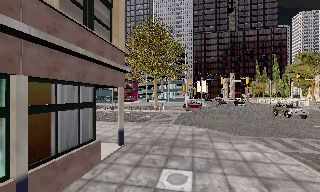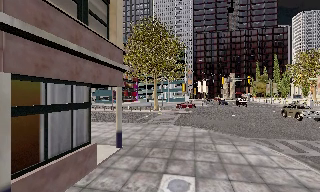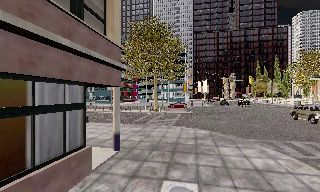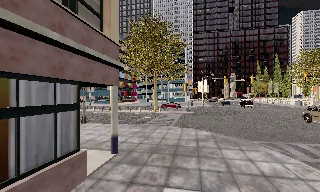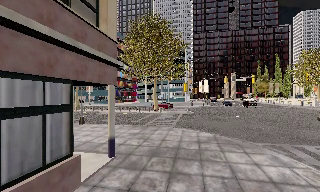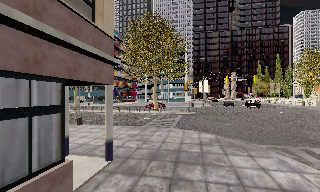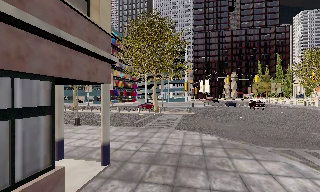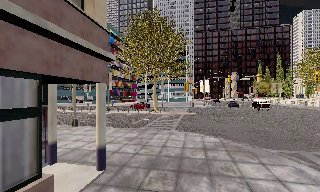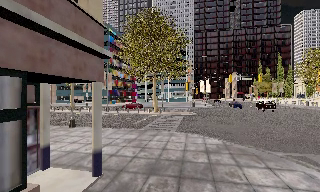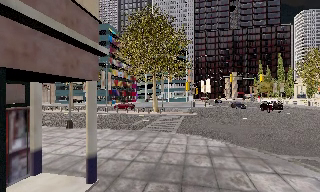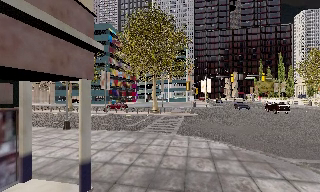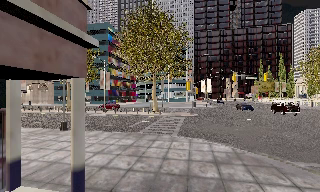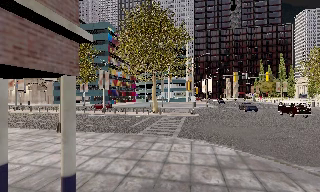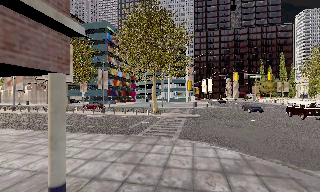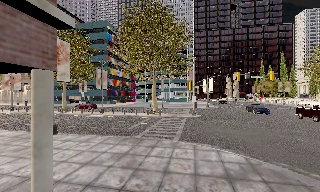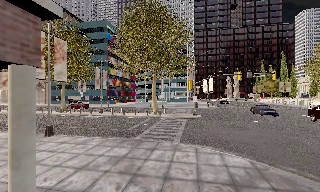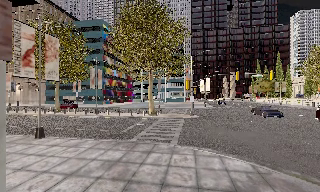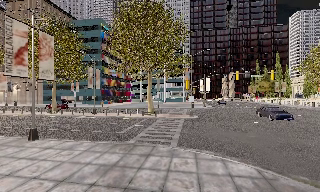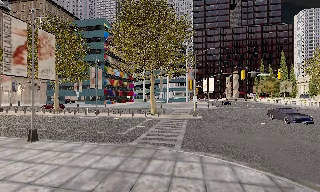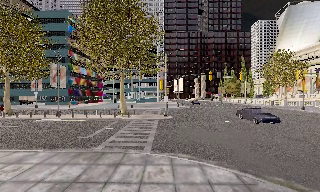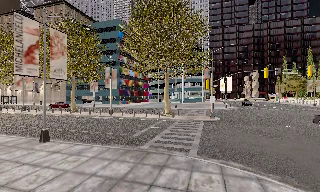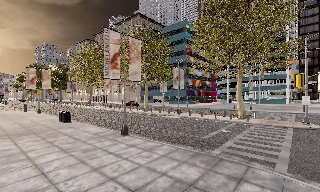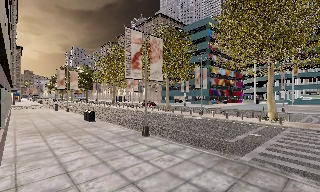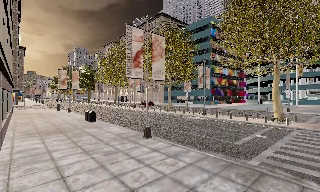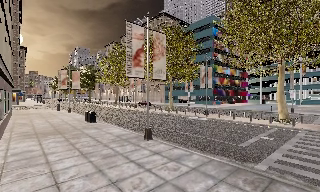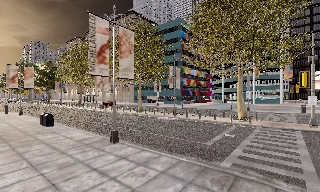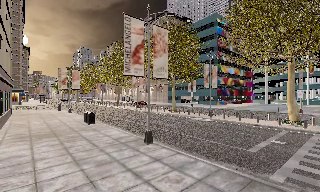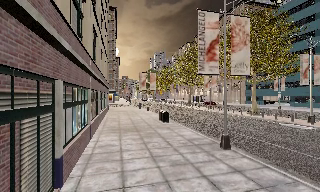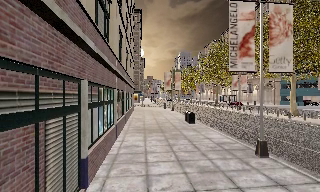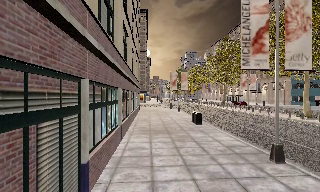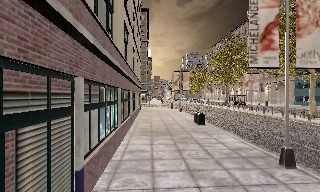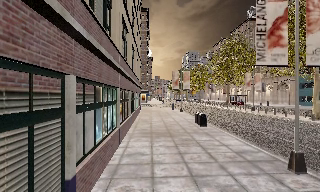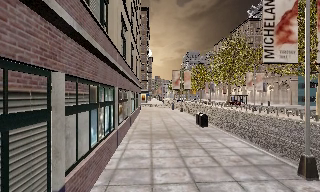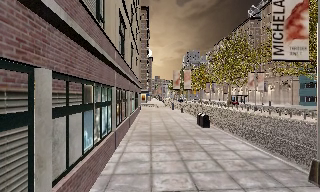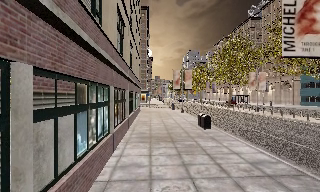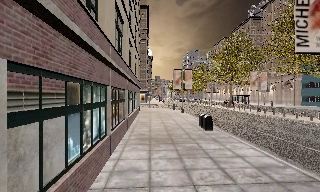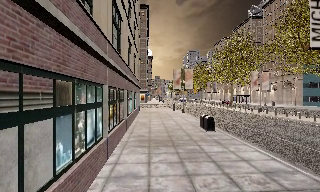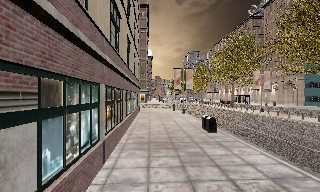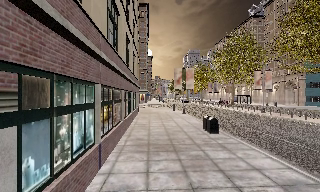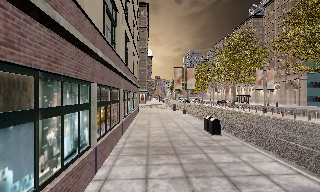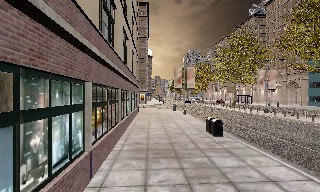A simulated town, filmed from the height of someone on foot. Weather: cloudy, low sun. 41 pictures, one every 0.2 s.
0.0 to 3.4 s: The camera travels forward, about 7 m, so what stands in front looms larger.
3.4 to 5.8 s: The scene slides to the right, as the camera pans about 75 degrees to its left. It travels forward, about 4.5 m.
5.8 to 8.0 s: The camera travels forward, about 4 m, so what stands in front looms larger.
The film runs forward here.
